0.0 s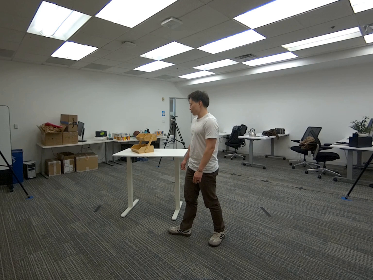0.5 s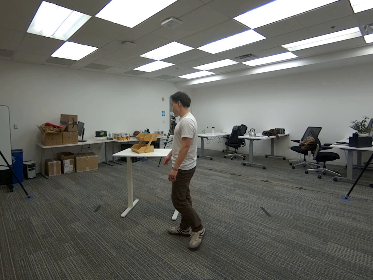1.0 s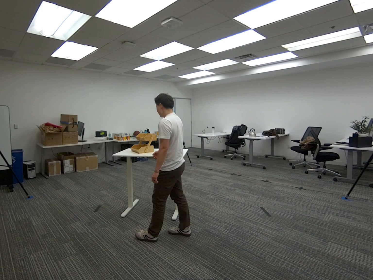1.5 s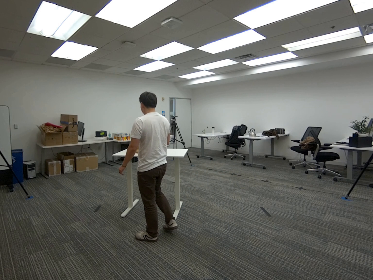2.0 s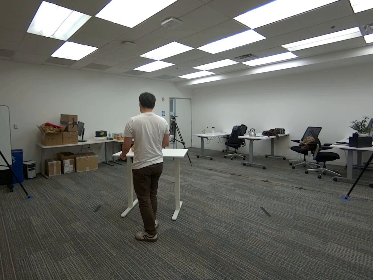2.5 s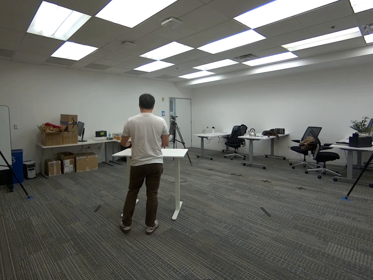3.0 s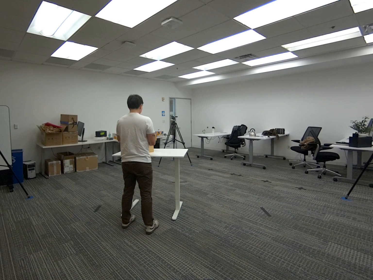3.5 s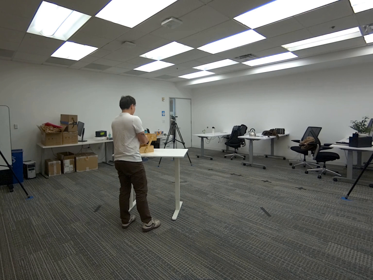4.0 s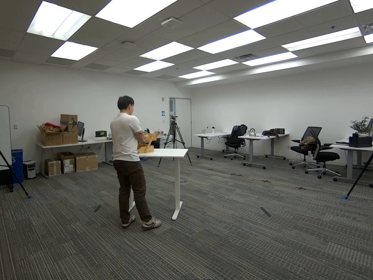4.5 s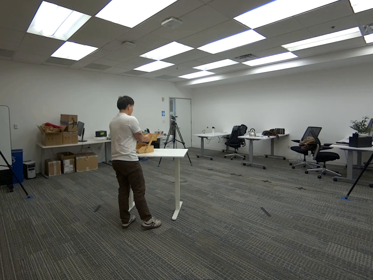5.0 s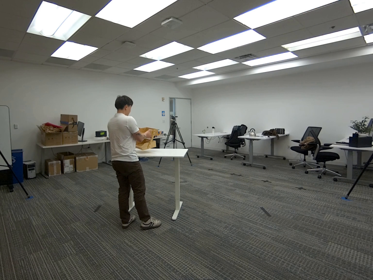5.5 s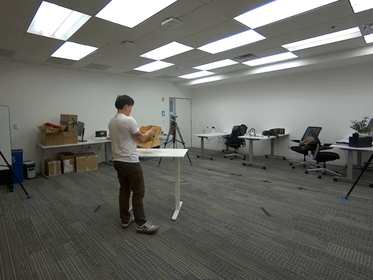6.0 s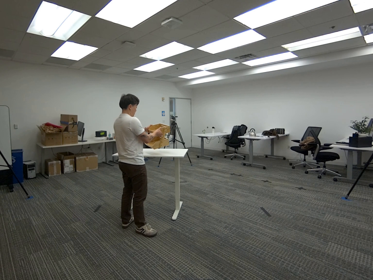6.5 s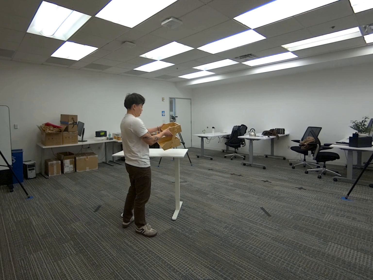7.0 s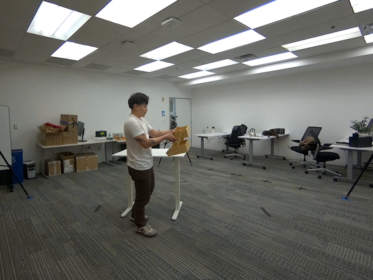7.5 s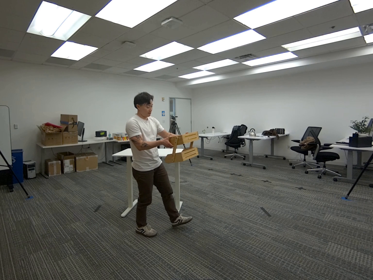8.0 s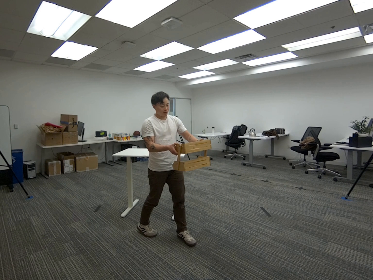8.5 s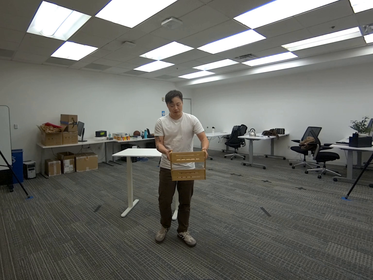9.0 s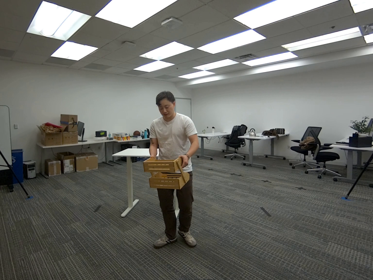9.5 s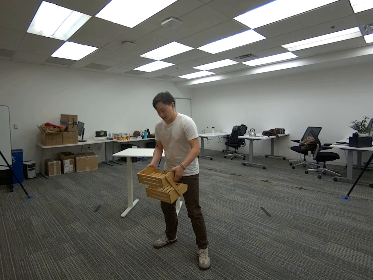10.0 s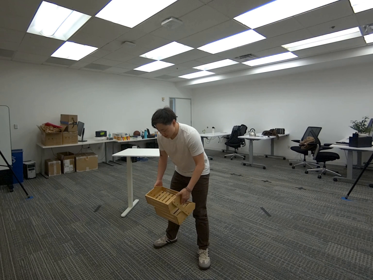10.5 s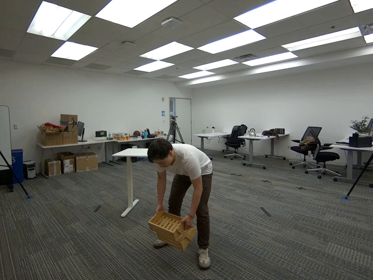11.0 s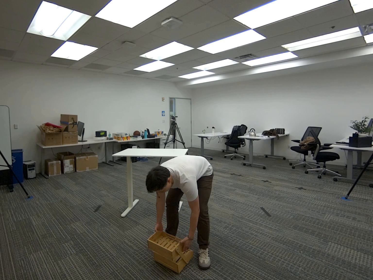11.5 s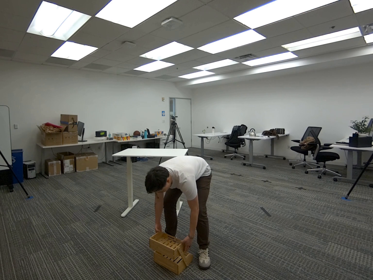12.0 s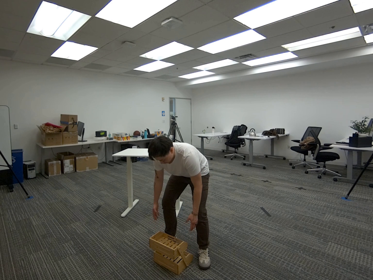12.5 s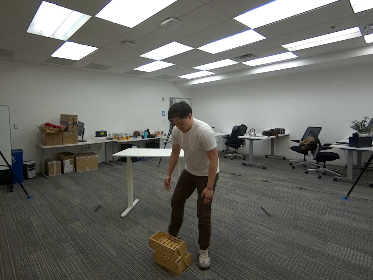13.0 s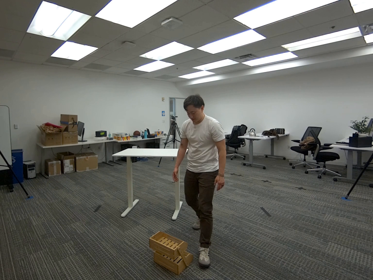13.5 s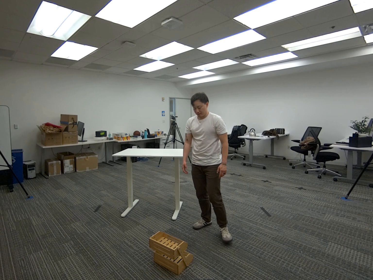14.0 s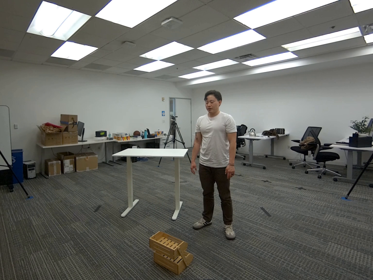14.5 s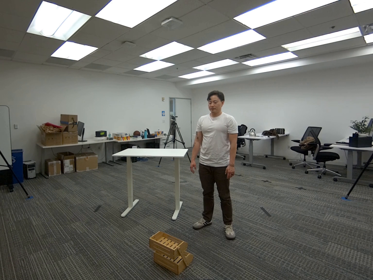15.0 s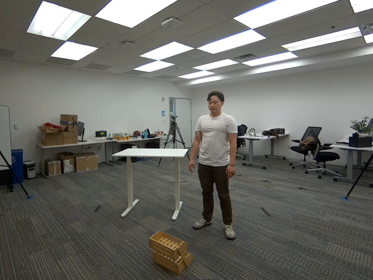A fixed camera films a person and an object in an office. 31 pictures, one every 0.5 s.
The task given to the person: Walk over to the white desk and pick up the wooden crate from the top shelf using both hands and then place on the ground.
